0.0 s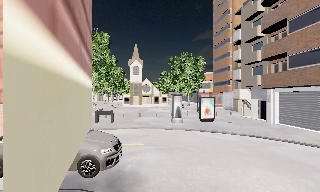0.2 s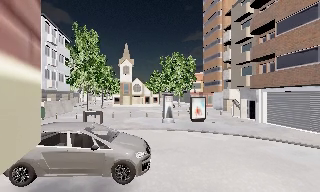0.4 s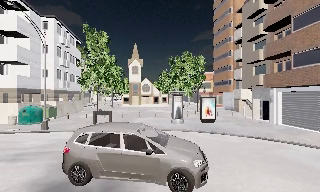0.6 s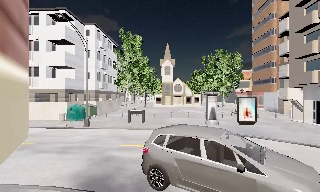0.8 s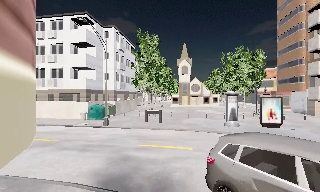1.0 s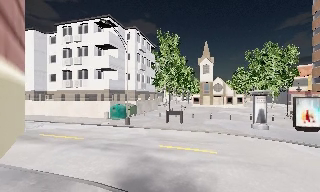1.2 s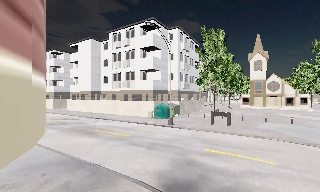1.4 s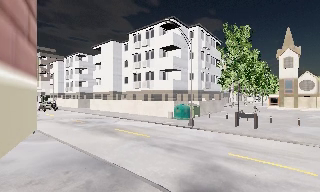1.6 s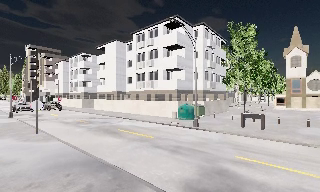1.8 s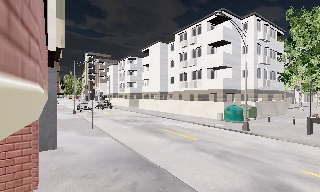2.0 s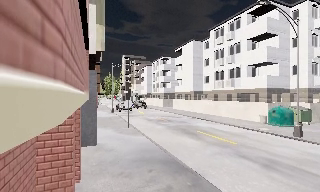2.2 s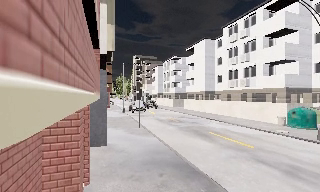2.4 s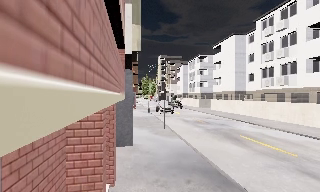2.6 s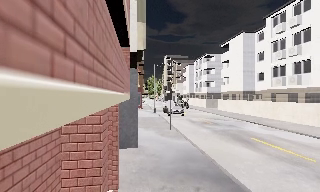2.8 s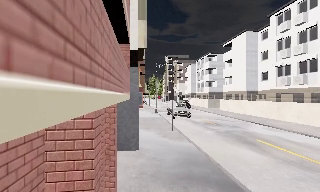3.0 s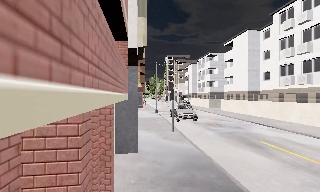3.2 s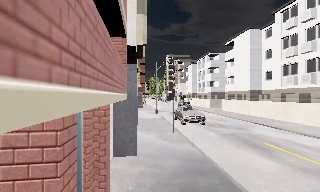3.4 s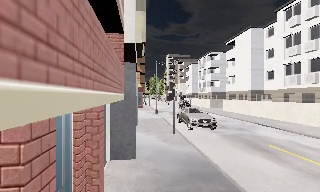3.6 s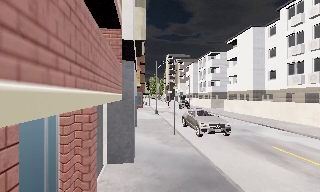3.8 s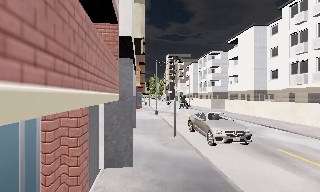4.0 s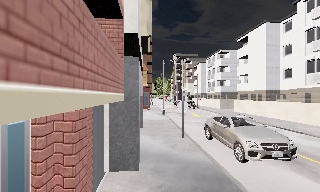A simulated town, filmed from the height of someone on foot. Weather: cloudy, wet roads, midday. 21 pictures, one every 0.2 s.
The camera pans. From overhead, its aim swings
counterclockwise.
The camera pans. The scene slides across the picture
to the right.
0.0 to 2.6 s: The camera swings to its left by about 90 degrees, and the scene slides to the right. It travels forward, about 3 m.
2.6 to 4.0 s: The camera travels forward, about 2.5 m, so what stands in front looms larger.
The film runs forward here.
